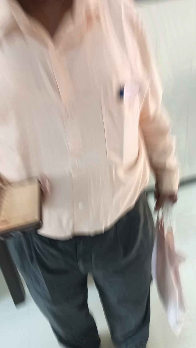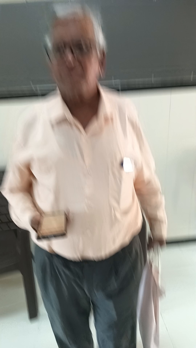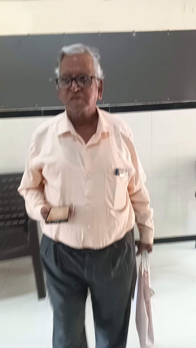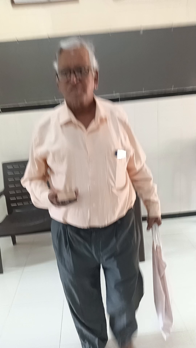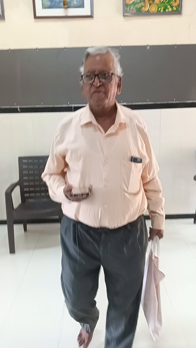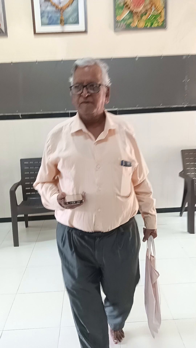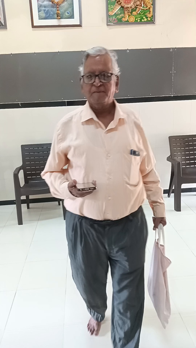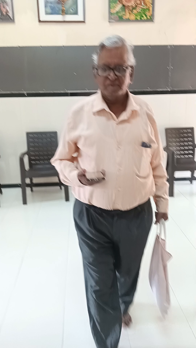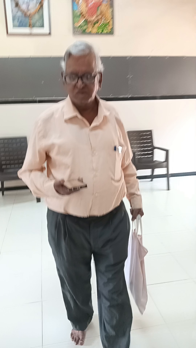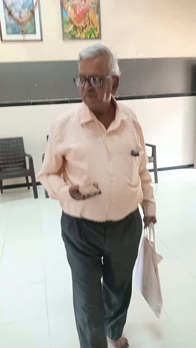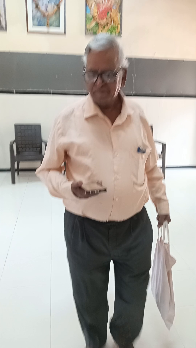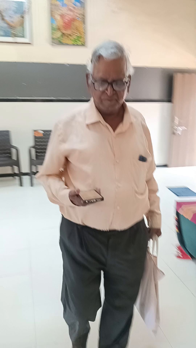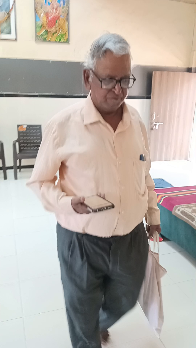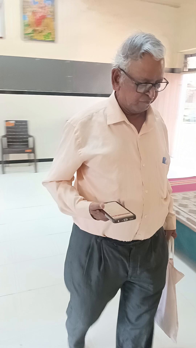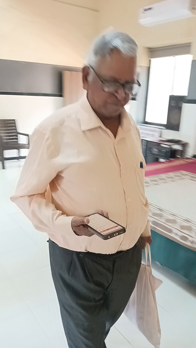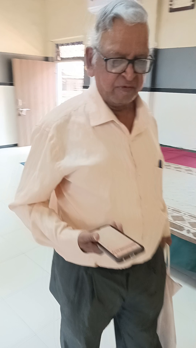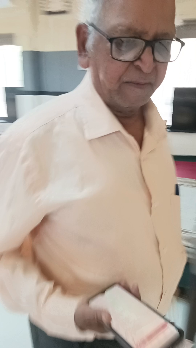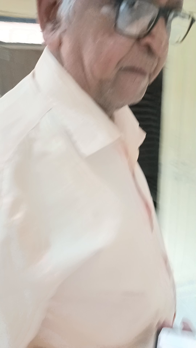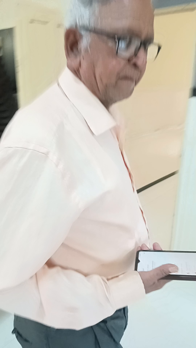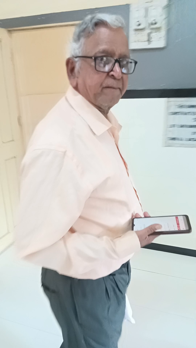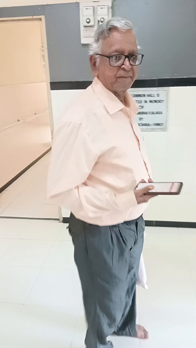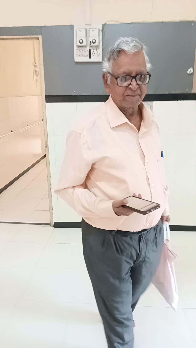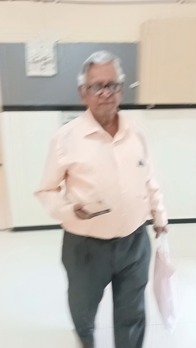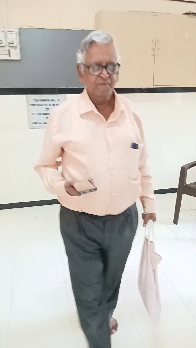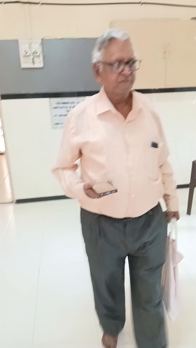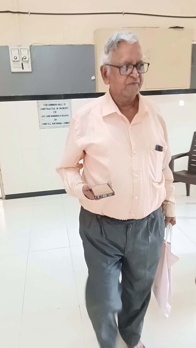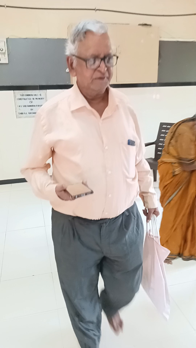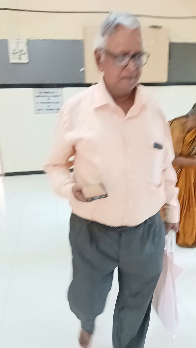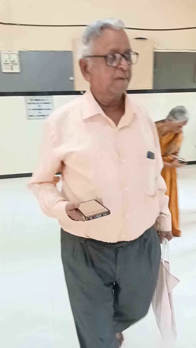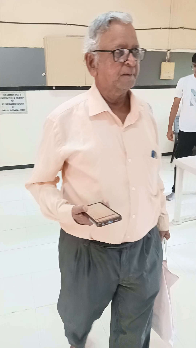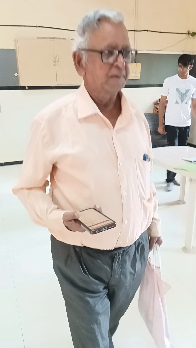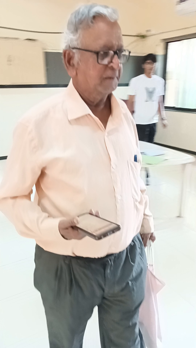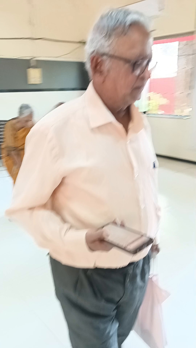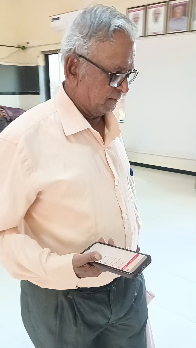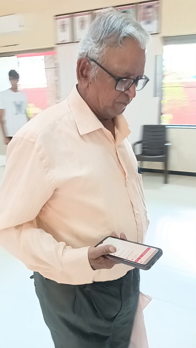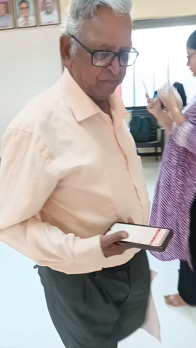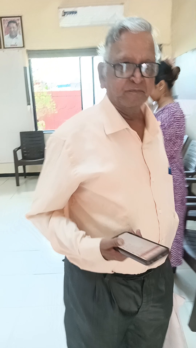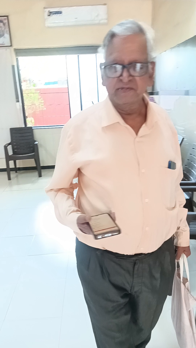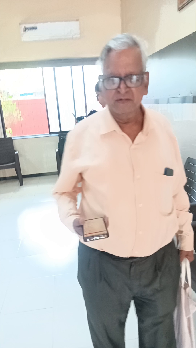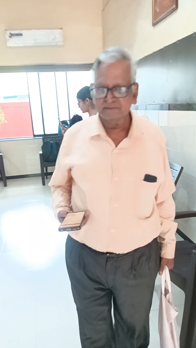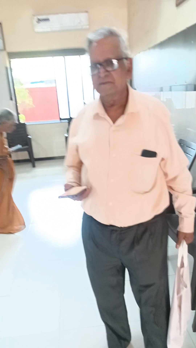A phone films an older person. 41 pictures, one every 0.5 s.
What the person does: Walking.
